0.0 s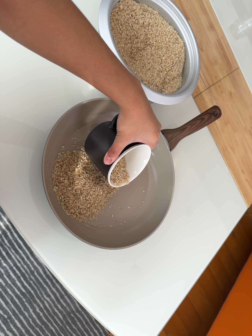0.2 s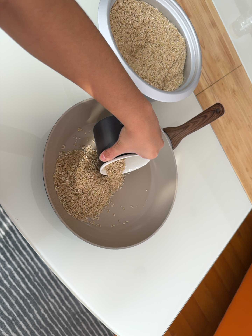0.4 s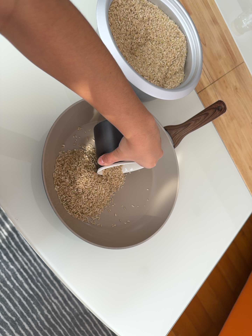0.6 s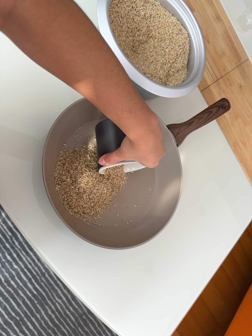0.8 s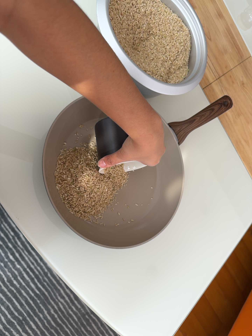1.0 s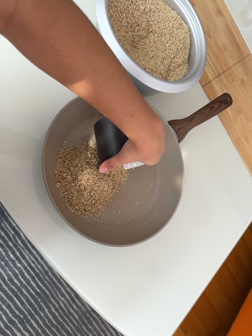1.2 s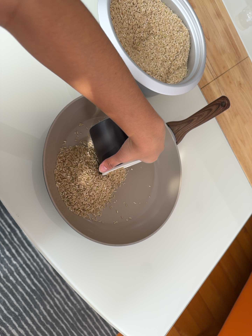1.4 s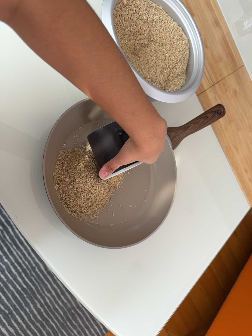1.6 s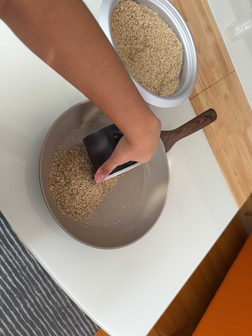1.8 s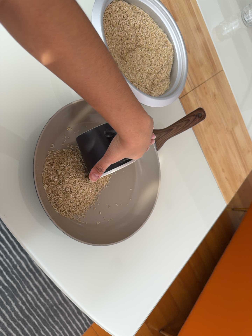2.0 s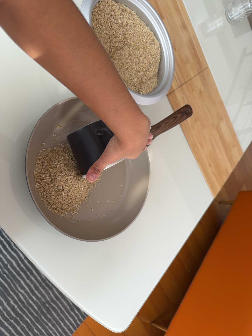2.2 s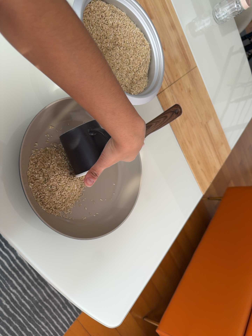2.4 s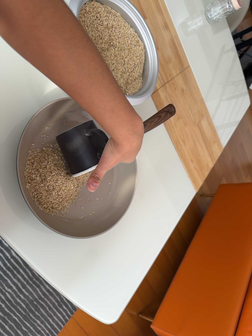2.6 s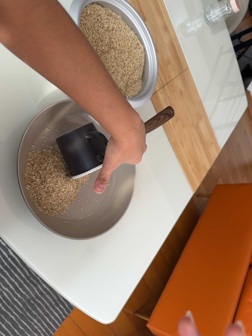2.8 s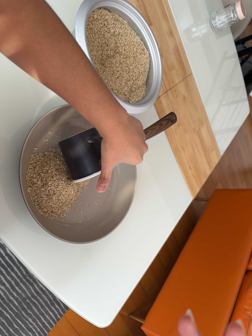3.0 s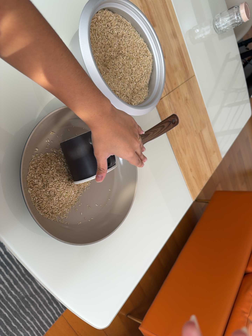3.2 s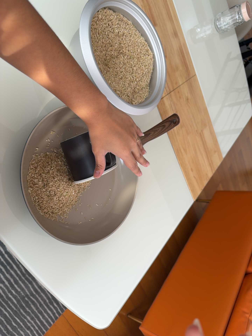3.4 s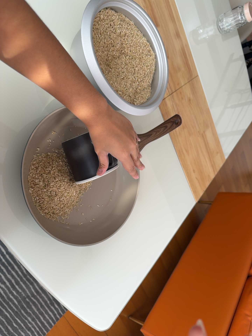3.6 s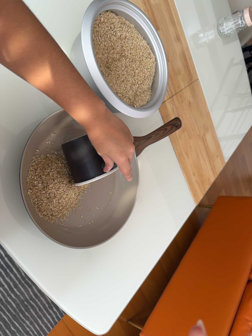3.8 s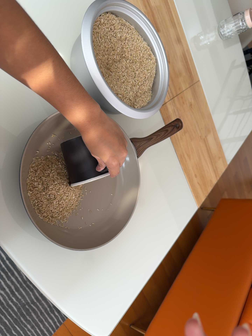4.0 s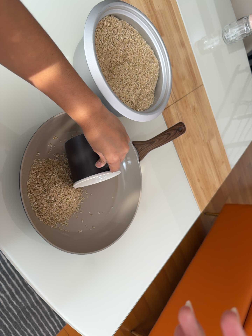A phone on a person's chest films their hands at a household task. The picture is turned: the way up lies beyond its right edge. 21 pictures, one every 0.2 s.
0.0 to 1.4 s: The camera shifts only a little, or ends up much as it began.
1.4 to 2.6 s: The camera swings to its right by about 10 degrees, and the scene slides to the left. It travels backward, about 7 cm, so what stands in front gets smaller.
2.6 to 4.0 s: The camera shifts only a little, or ends up much as it began.
The film runs backward here.
